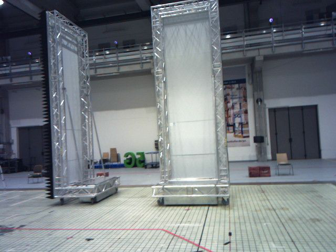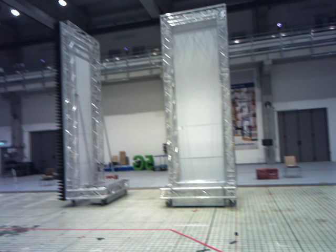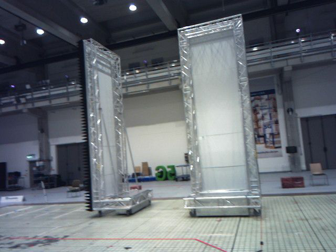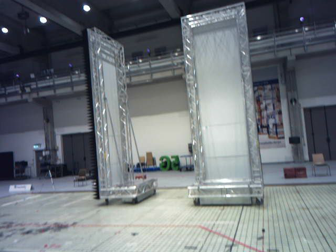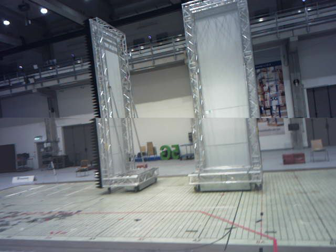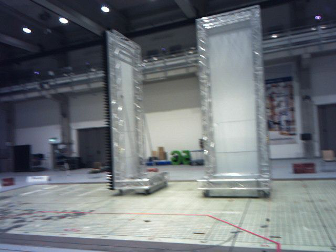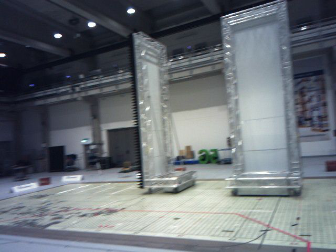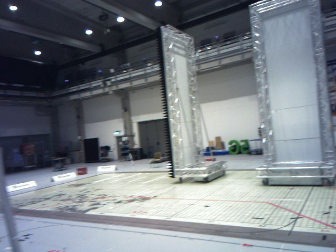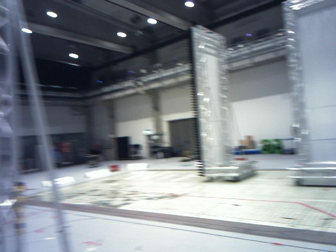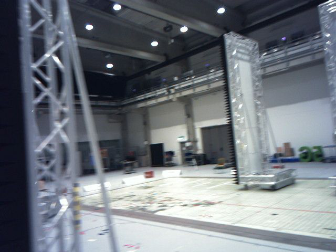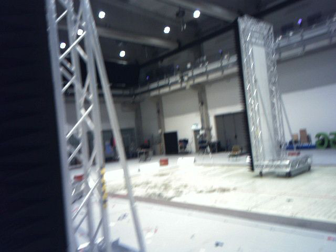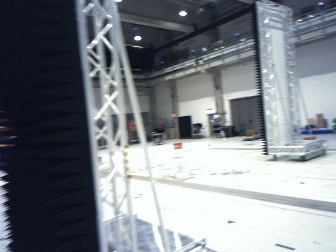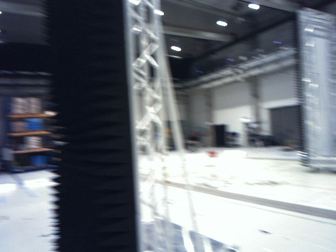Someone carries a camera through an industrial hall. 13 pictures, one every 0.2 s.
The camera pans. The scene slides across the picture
to the right.
The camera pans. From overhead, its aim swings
counterclockwise.
0.0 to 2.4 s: The scene slides to the right, as the camera pans about 45 degrees to its left. It travels backward, about 2.2 m.
The film runs backward here.
